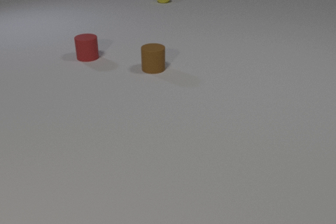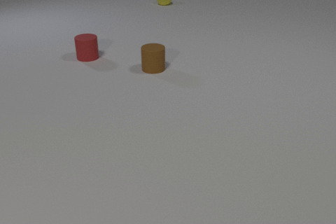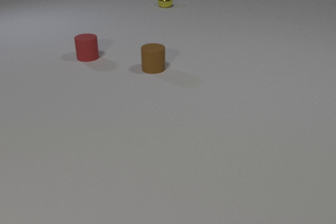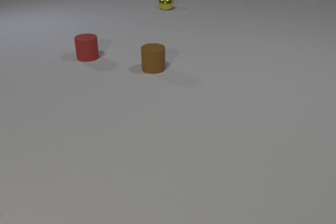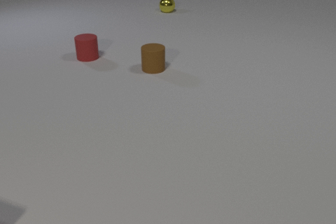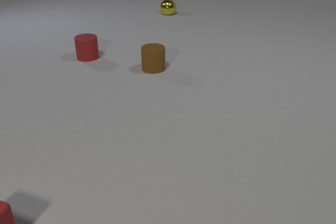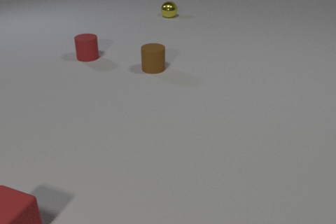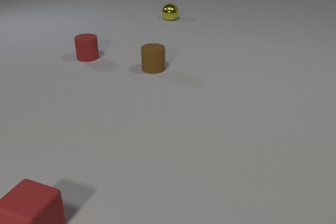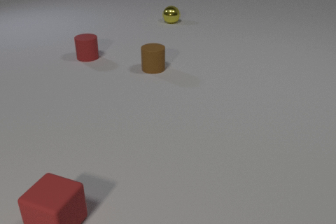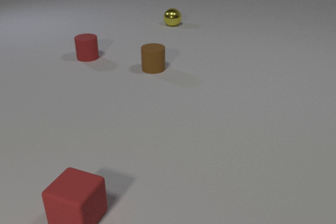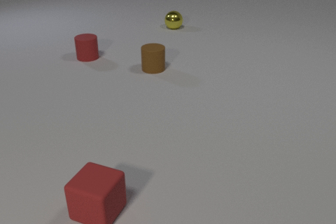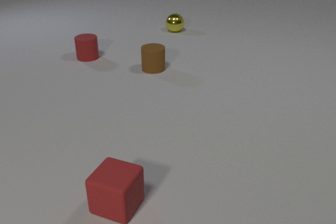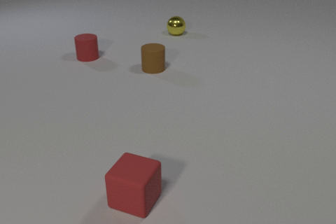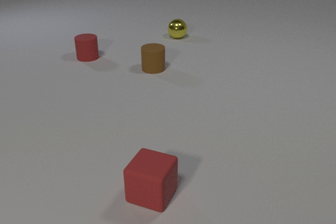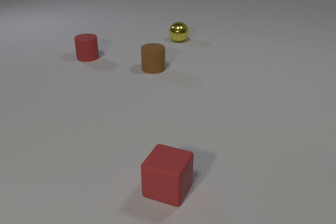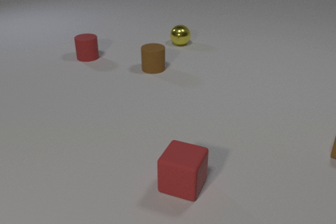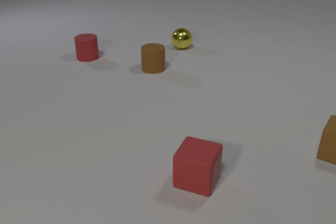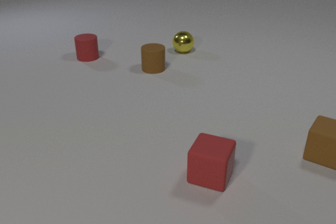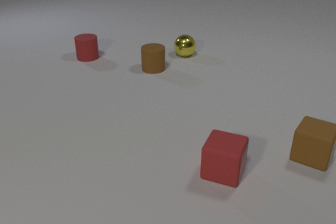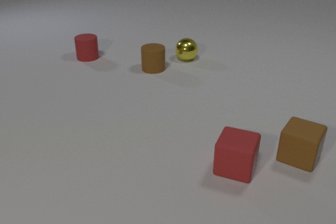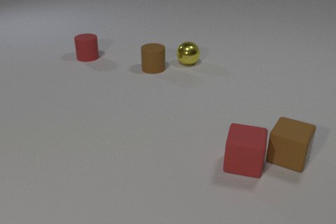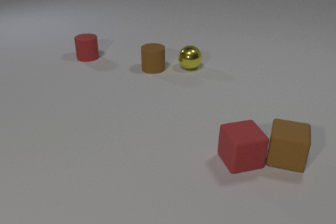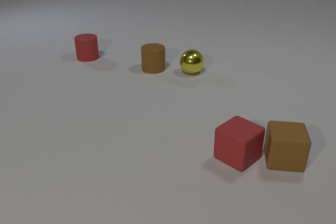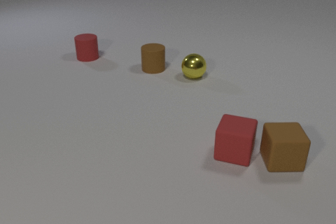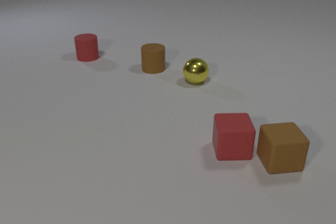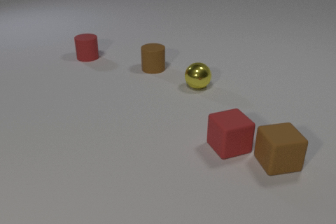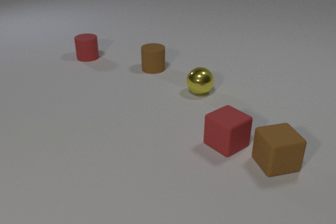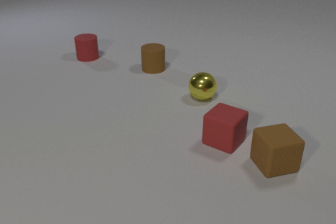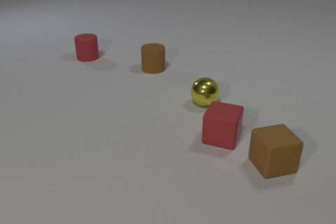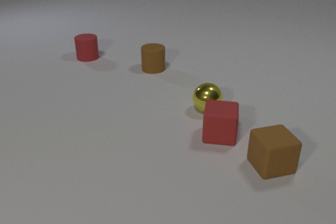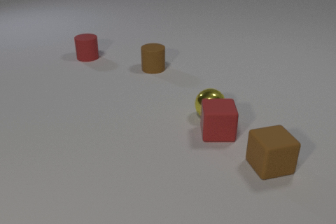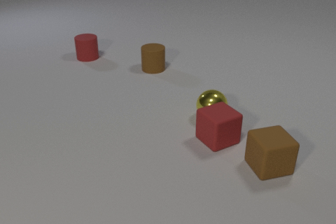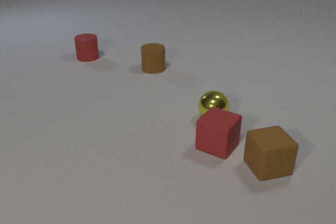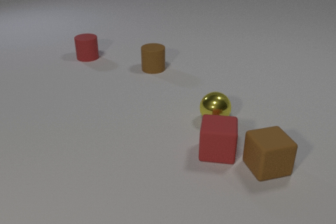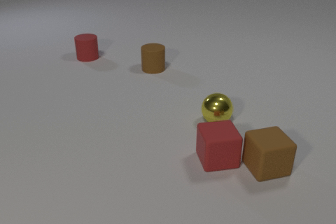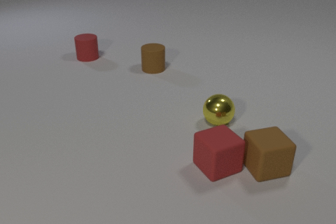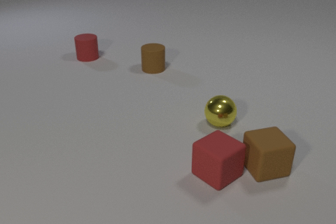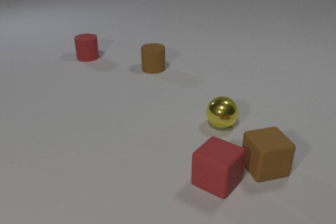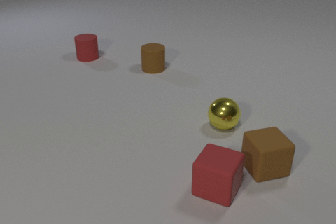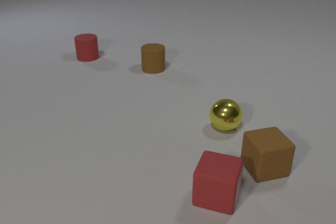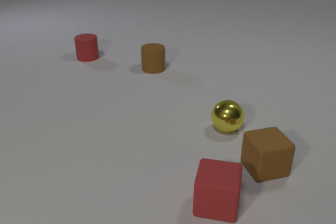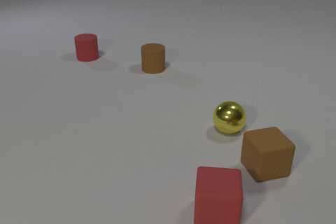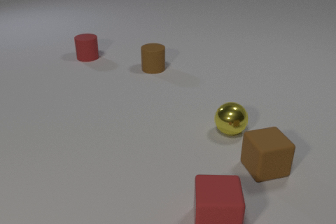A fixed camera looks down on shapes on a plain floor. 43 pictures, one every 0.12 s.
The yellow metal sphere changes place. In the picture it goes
toward the camera.
The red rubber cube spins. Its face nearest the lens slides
to the right.
0.00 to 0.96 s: The red rubber cube comes in at the left edge, slides to the right. The yellow metal sphere rolls toward the camera.
0.96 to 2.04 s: The red rubber cube slides to the right. The brown rubber cube comes in at the right edge, slides to the left and toward the camera. The yellow metal sphere rolls toward the camera.
2.04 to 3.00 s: The red rubber cube slides away from the camera, spins so that its near face slides to the right, counterclockwise seen from above. The brown rubber cube slides to the left and toward the camera, spins so that its near face slides to the right, counterclockwise seen from above. The yellow metal sphere rolls toward the camera. The red rubber cube and the brown rubber cube collide.
3.00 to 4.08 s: The red rubber cube slides toward the camera and to the left, spins counterclockwise seen from above by about 165 degrees, its near face sliding to the right. The brown rubber cube slides toward the camera and to the left. The yellow metal sphere rolls toward the camera. The red rubber cube and the yellow metal sphere collide.
4.08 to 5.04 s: The red rubber cube slides toward the camera, spins counterclockwise seen from above by about 75 degrees, its near face sliding to the right. The yellow metal sphere rolls toward the camera and to the right.
Are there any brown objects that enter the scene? yes.
What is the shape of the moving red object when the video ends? cube.
How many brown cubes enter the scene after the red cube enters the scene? 1.
